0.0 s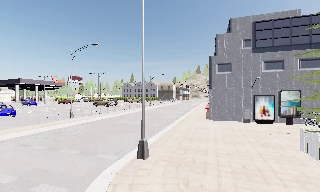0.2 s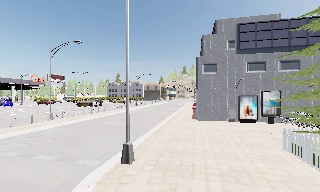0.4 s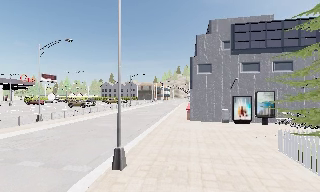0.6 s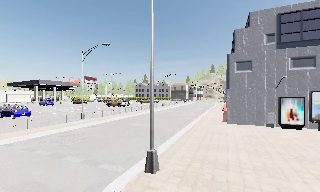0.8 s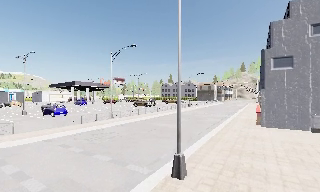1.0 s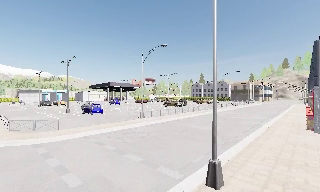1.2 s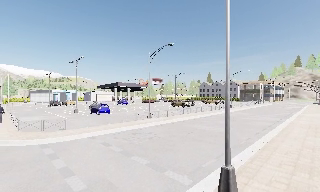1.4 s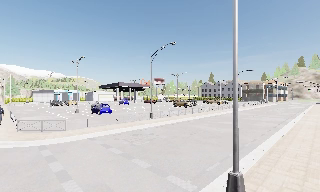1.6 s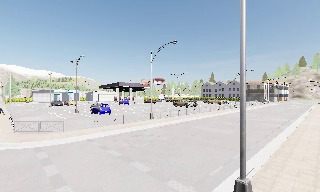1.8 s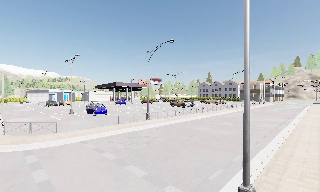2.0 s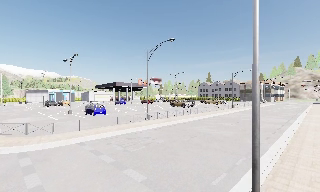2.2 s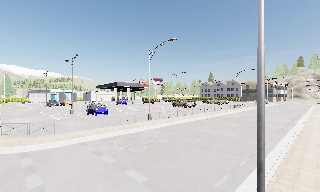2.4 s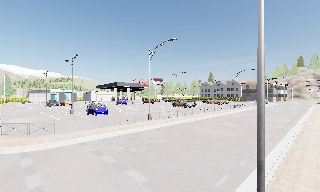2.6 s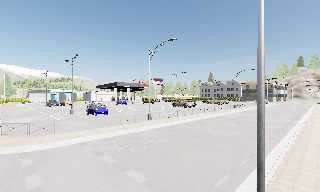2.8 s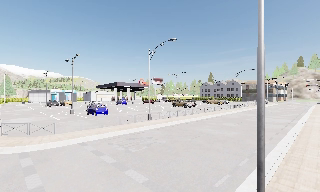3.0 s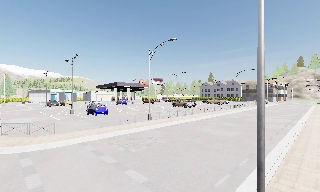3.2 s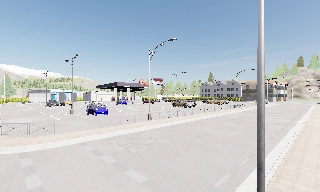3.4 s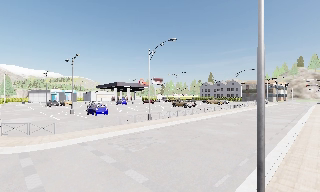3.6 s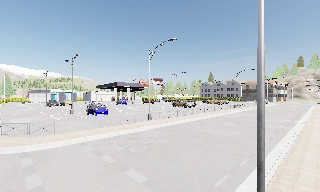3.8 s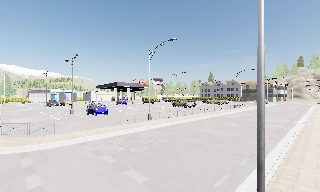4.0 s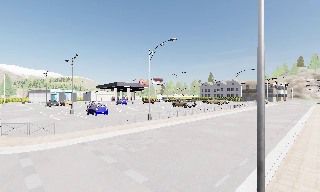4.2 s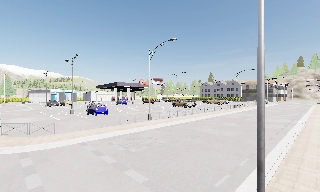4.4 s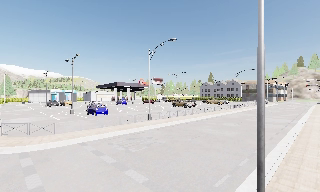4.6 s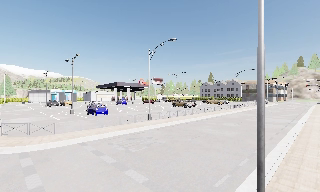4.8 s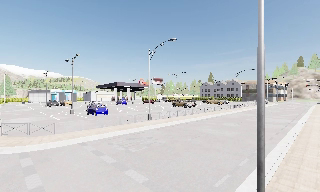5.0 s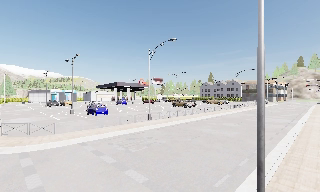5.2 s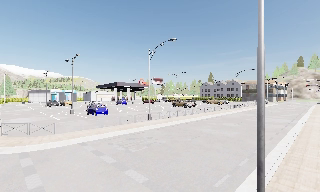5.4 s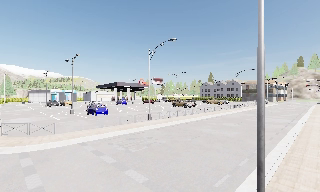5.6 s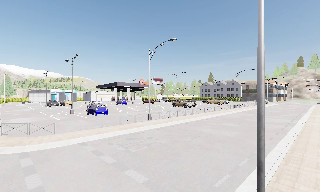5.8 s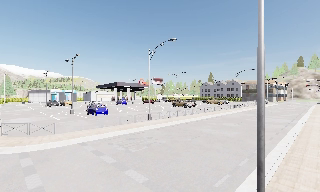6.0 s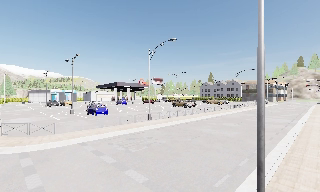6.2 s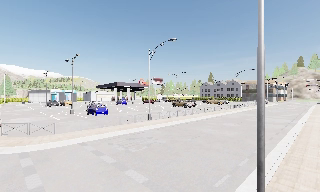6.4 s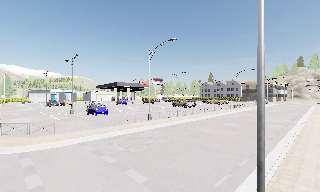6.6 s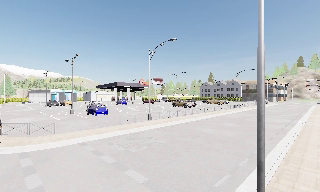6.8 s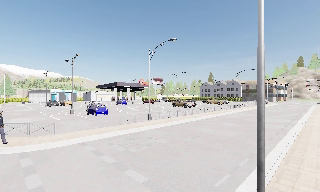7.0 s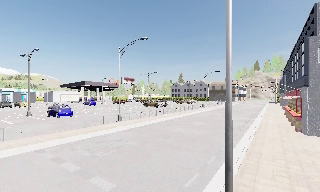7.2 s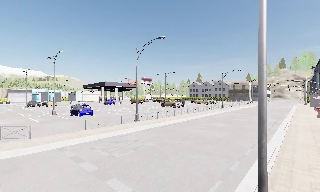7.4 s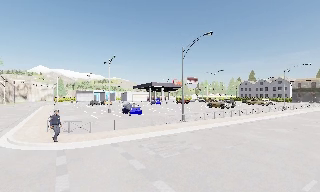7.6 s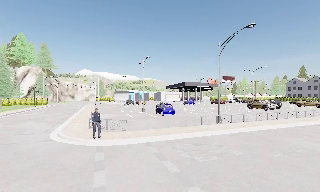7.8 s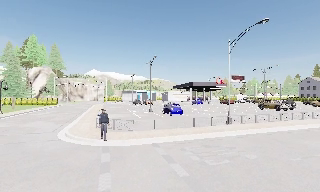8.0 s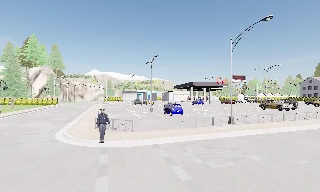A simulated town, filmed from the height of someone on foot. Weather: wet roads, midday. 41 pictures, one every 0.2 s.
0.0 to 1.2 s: The scene slides to the right, as the camera pans about 25 degrees to its left. It travels forward, about 2 m, so what stands in front looms larger.
1.2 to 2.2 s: The camera travels forward, about 1.5 m, so what stands in front looms larger.
2.2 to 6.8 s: The camera keeps its place and its aim.
6.8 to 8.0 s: The camera swings to its left by about 25 degrees, and the scene slides to the right. It travels forward, about 2 m, so what stands in front looms larger.
The film runs forward here.
